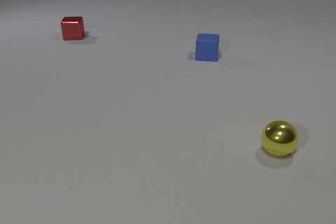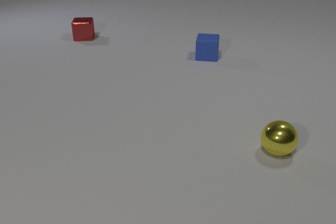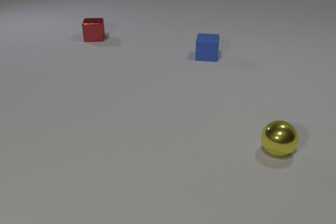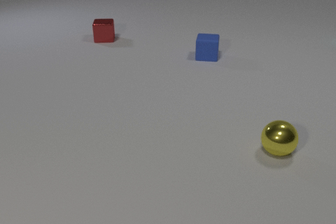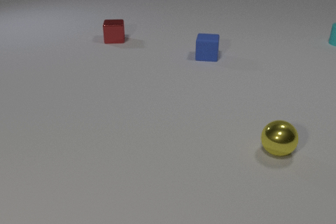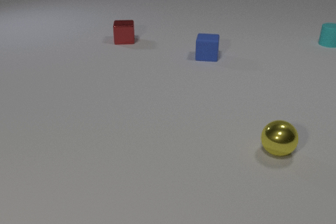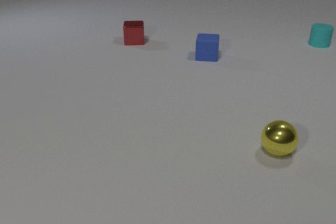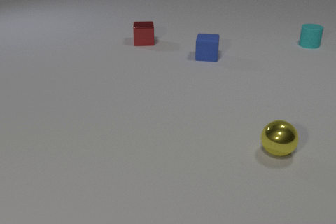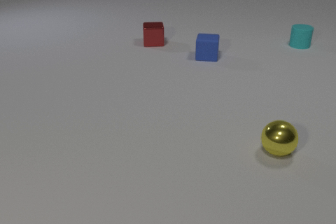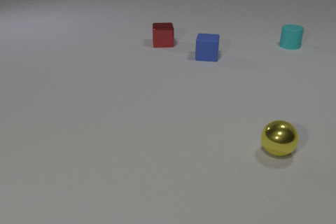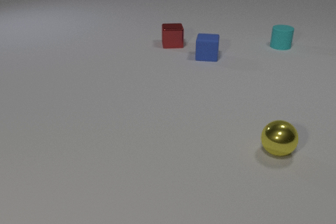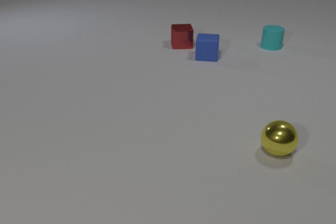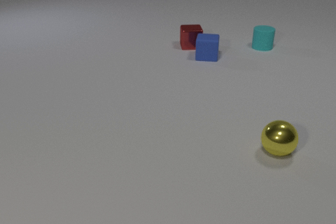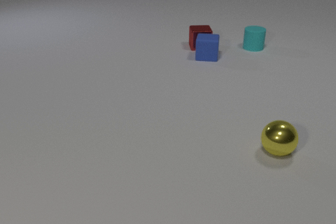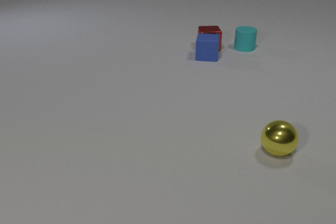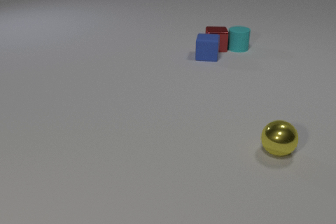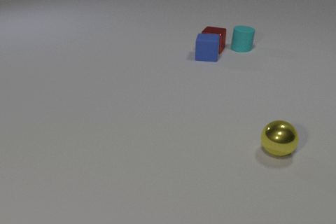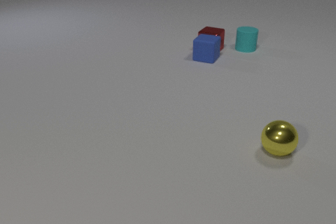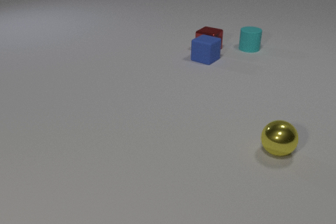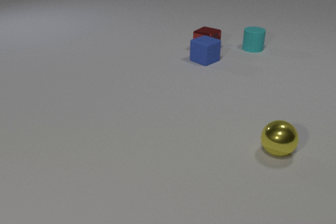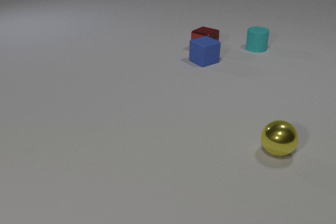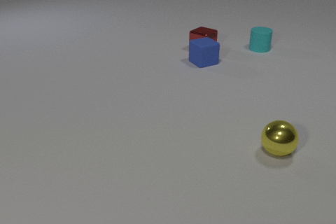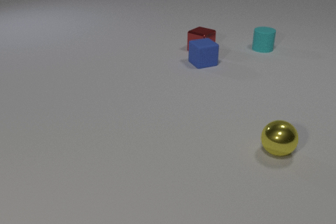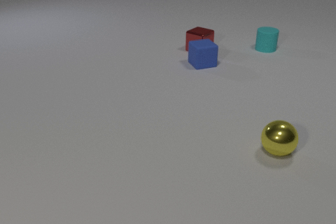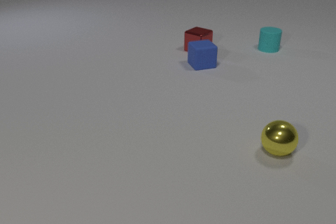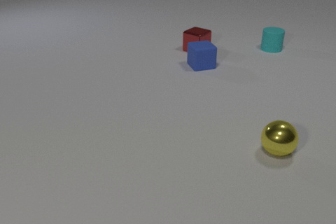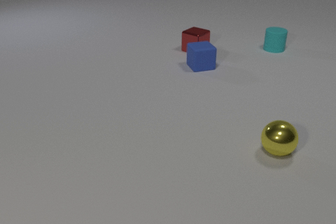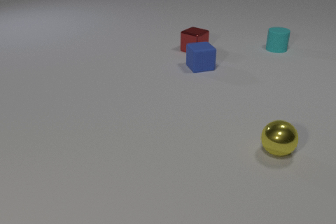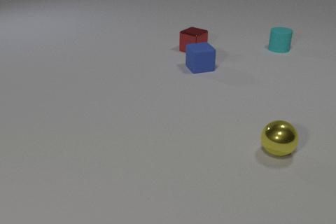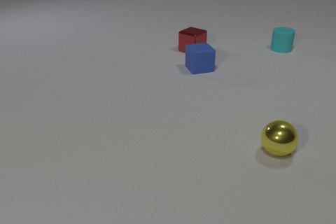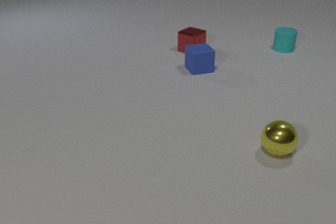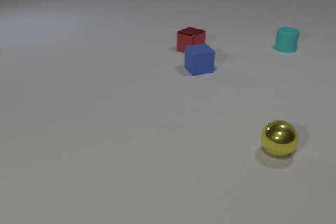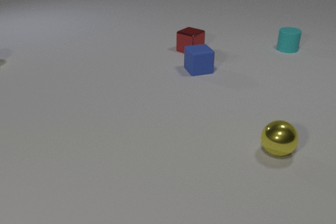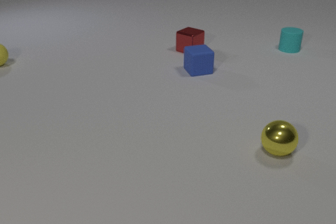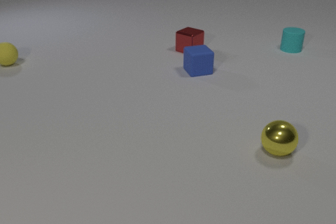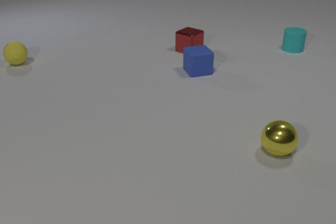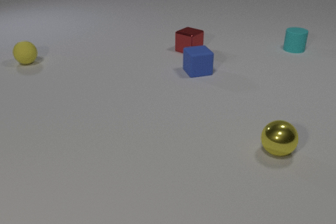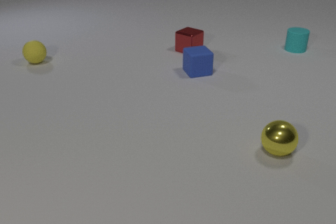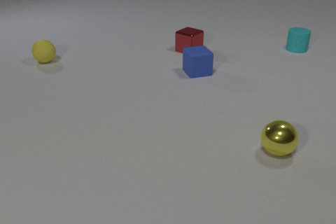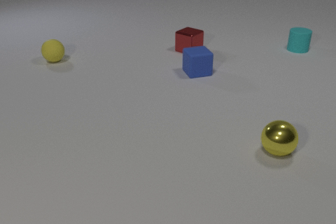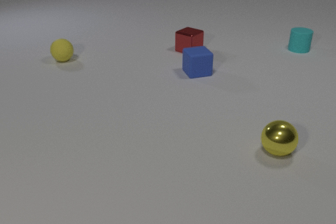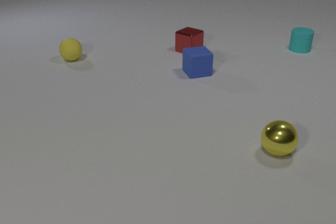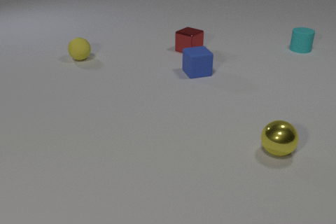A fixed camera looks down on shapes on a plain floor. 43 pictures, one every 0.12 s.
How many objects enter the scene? 2.
Are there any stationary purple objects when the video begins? no.
What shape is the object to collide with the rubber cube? cube.
0.00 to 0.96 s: The red metal cube slides to the right. The cyan rubber cylinder comes in at the right edge, slides to the left and toward the camera.
0.96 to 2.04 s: The red metal cube slides to the right, spins clockwise seen from above by about 30 degrees, its near face sliding to the left. The cyan rubber cylinder slides to the left and toward the camera. The red metal cube and the cyan rubber cylinder collide. The red metal cube and the blue rubber cube collide.
2.04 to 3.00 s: The red metal cube slides to the left. The cyan rubber cylinder slides to the right. The blue rubber cube slides toward the camera, spins so that its near face slides to the left, clockwise seen from above.
3.00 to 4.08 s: The red metal cube slides to the left. The cyan rubber cylinder slides to the right. The blue rubber cube slides toward the camera. The yellow rubber sphere comes in at the left edge, rolls to the right.
4.08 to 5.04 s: The cyan rubber cylinder slides to the right. The yellow rubber sphere rolls to the right.
